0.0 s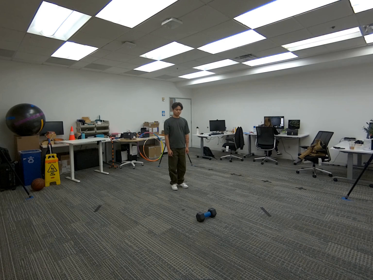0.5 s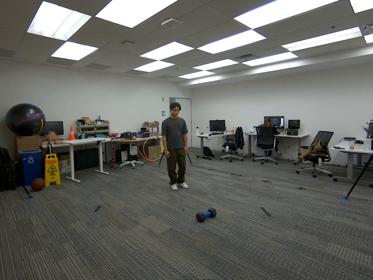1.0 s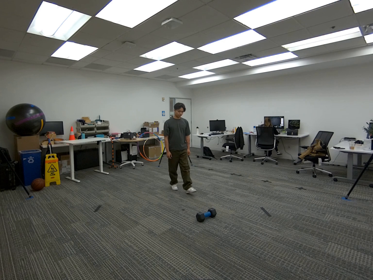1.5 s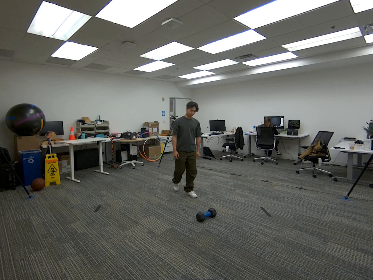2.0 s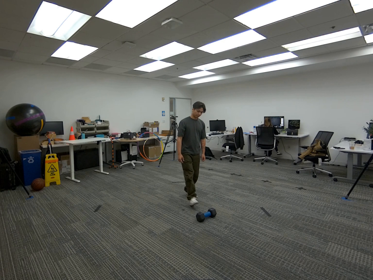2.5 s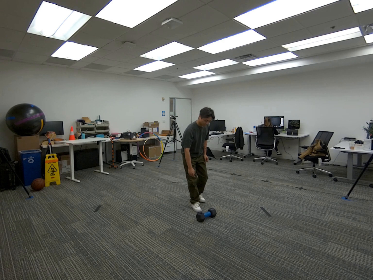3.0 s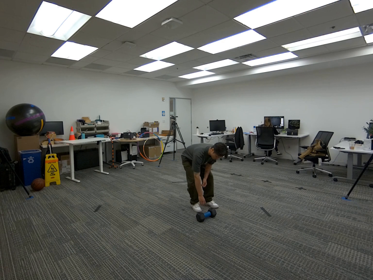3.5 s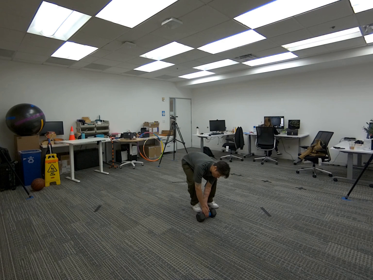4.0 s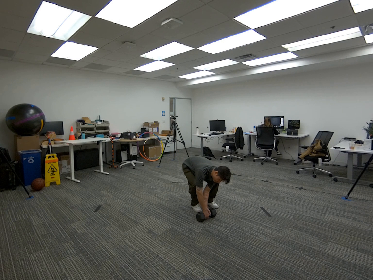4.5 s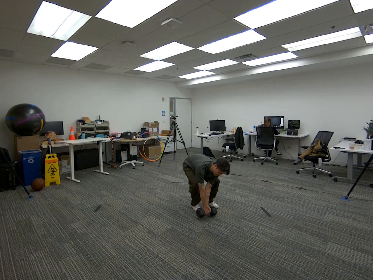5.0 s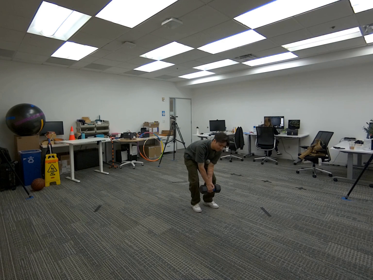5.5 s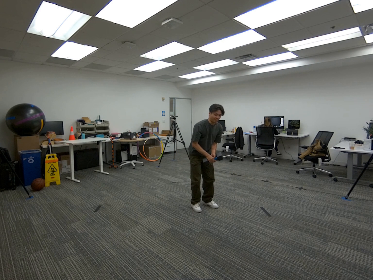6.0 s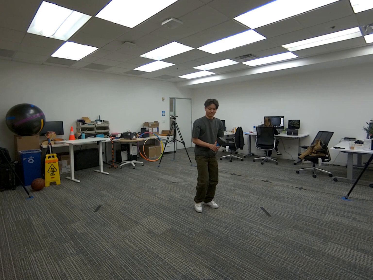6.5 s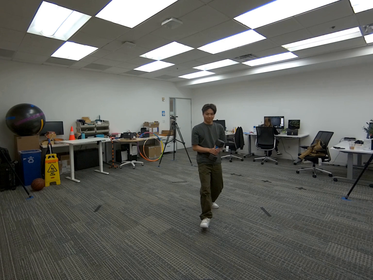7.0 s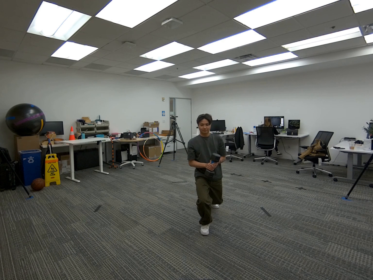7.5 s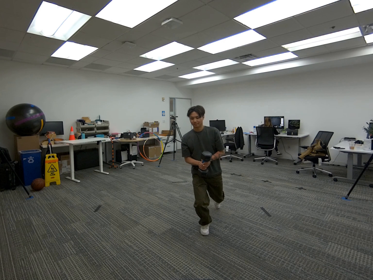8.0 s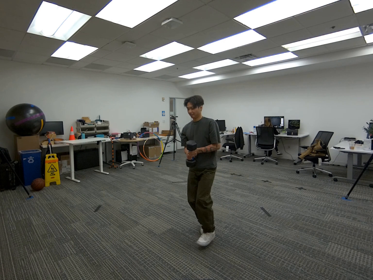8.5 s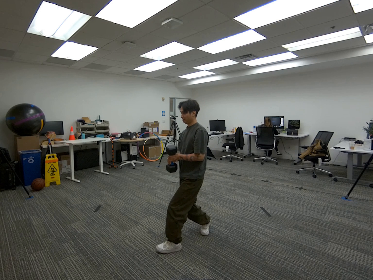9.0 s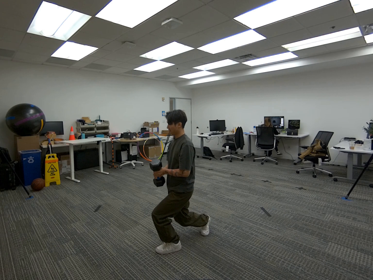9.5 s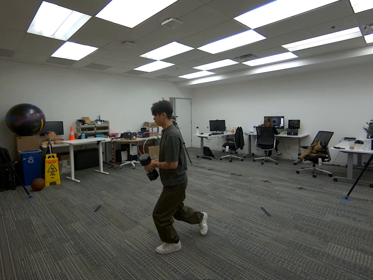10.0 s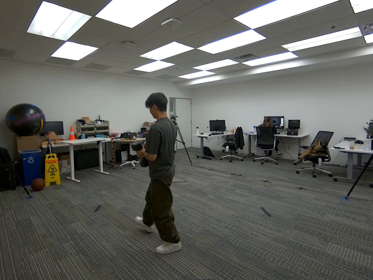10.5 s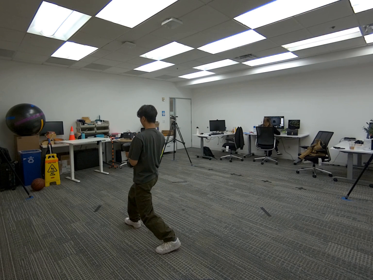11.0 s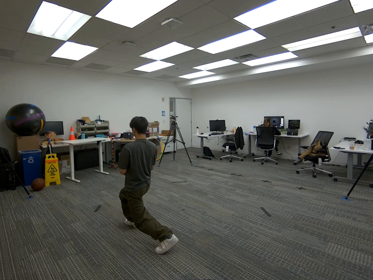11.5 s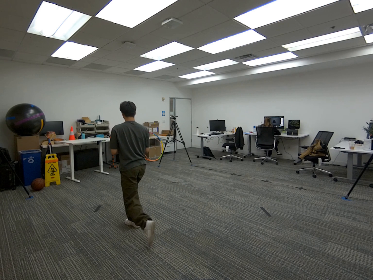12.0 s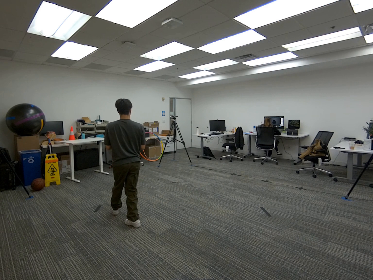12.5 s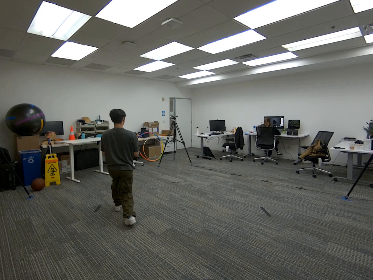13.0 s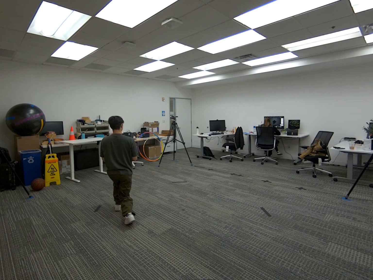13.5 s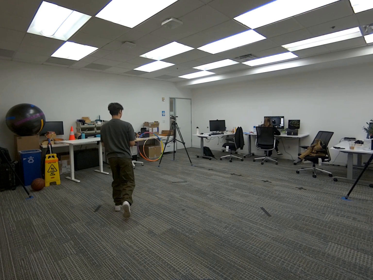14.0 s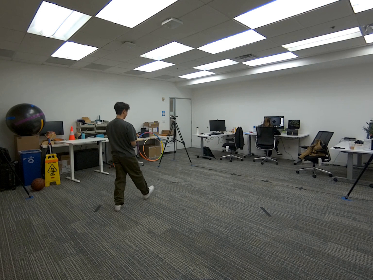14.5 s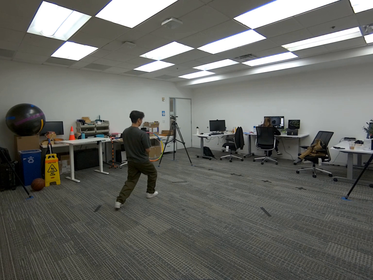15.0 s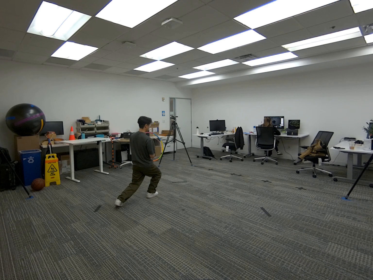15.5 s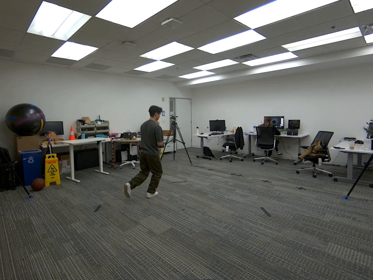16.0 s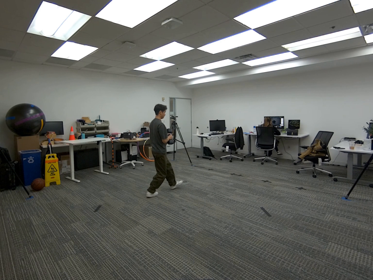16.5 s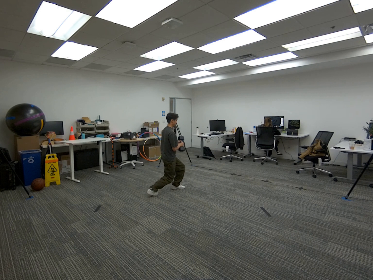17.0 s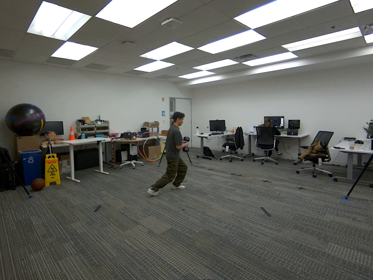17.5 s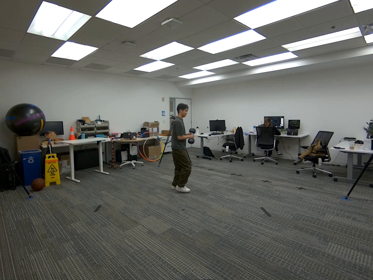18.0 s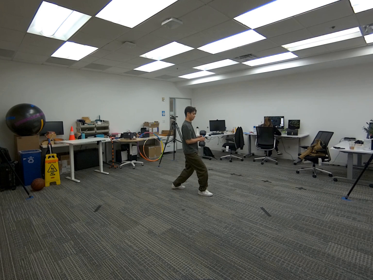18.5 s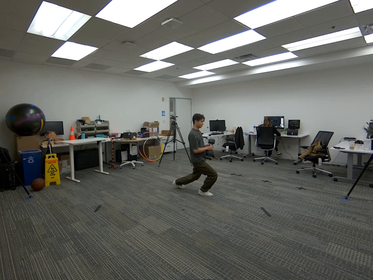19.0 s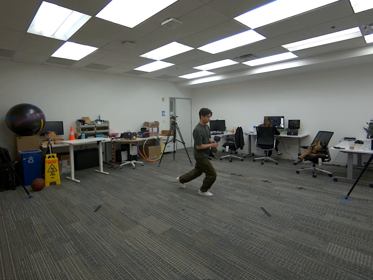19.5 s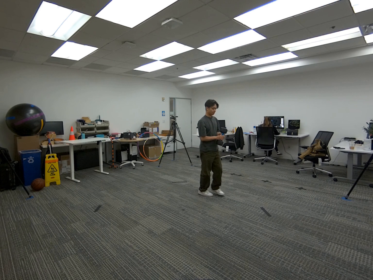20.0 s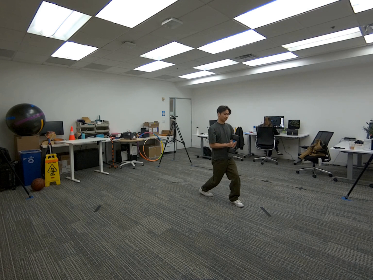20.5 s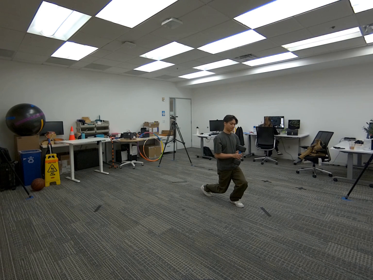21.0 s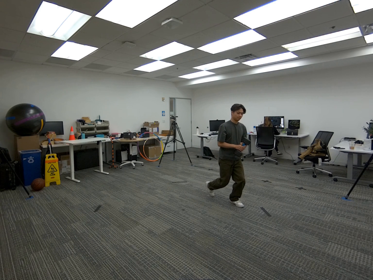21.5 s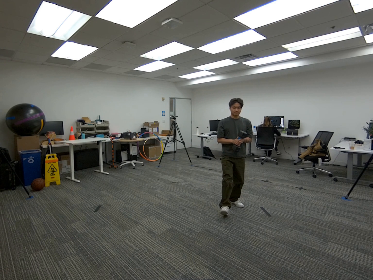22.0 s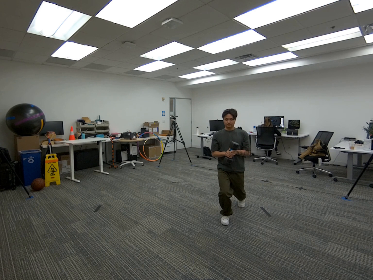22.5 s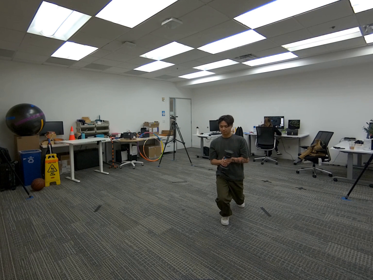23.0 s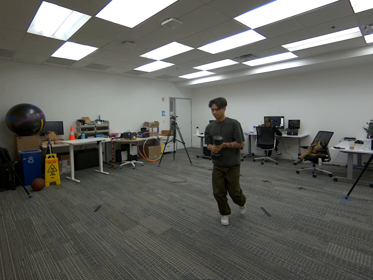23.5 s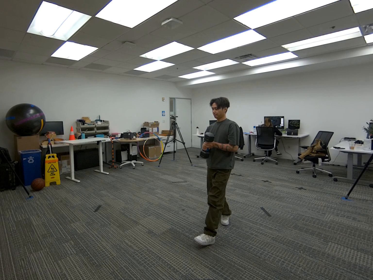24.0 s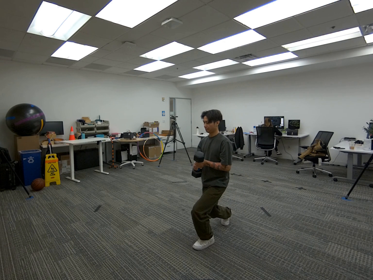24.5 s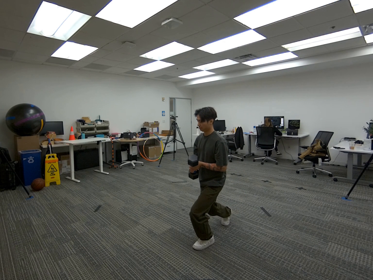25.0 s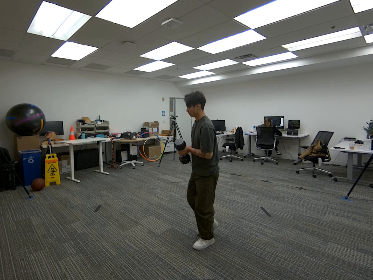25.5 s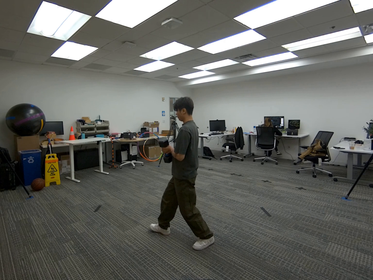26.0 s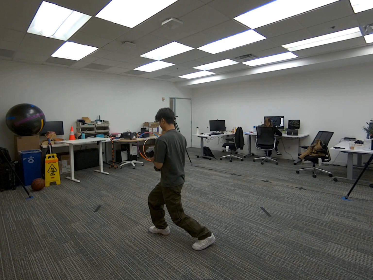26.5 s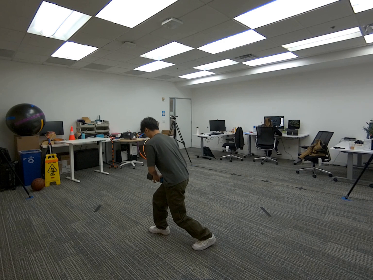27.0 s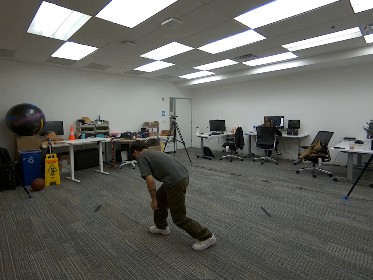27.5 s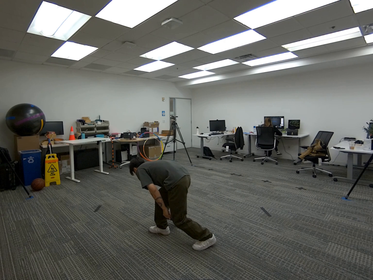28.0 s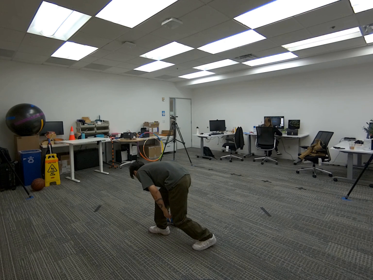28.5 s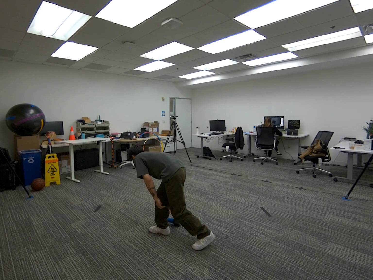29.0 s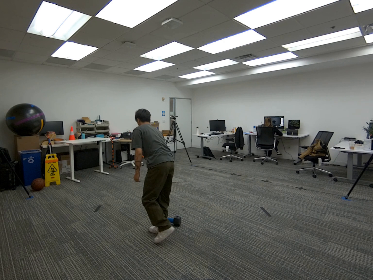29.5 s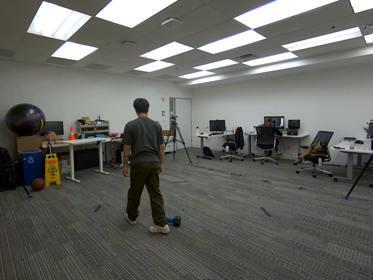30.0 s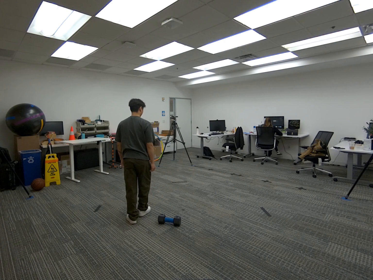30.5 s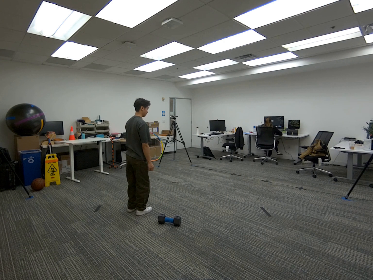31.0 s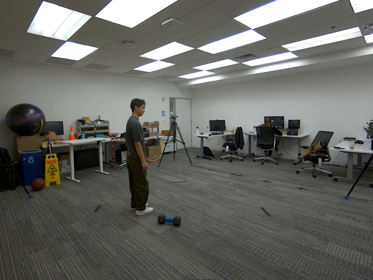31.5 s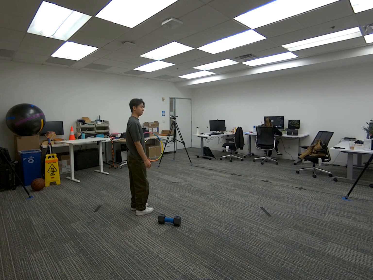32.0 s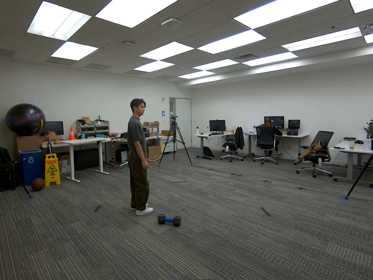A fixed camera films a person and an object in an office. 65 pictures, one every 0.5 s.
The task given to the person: Walk to the dumbbell, grasp it with both hands, and perform alternating lunges while holding it. Continue until finished, then place the dumbbell on the ground.
